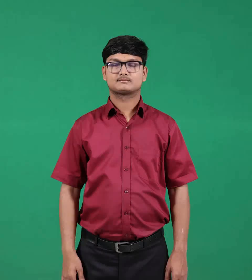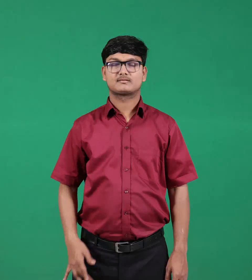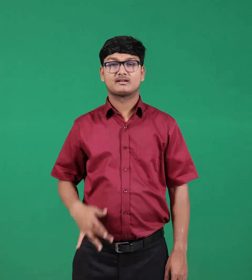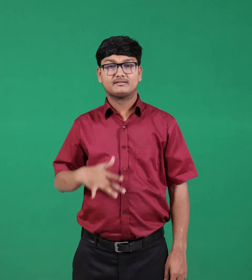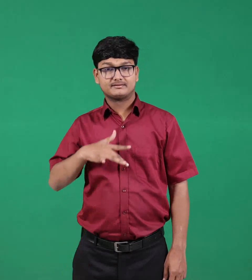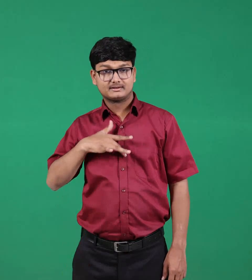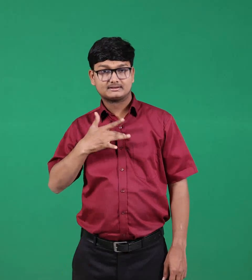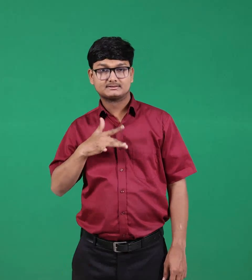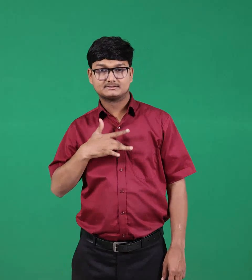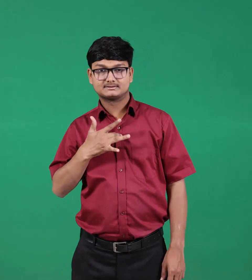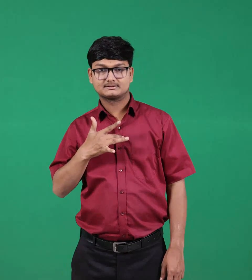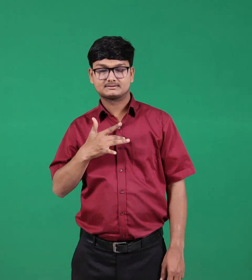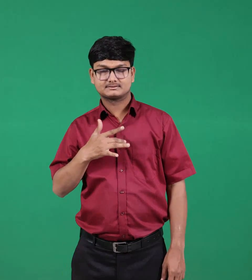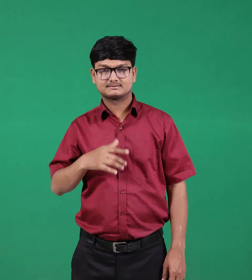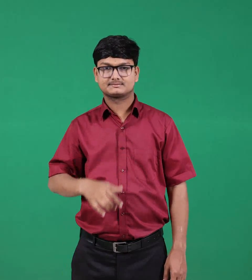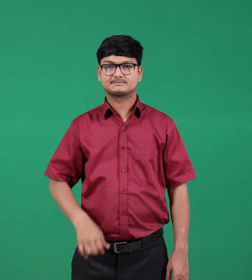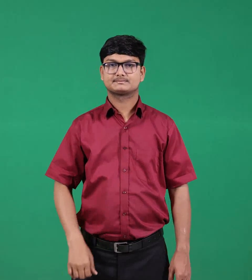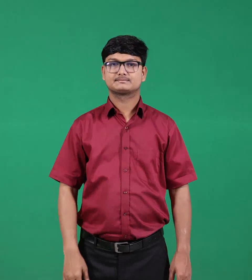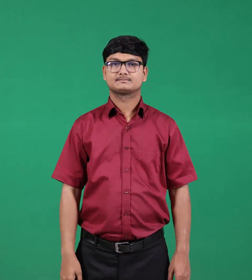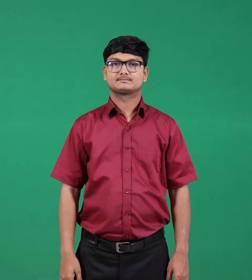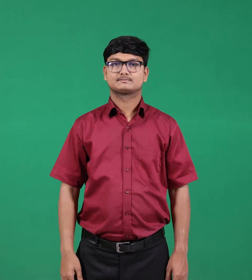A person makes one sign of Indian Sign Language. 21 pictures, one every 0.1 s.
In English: feel
